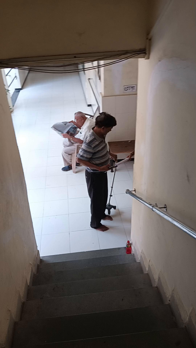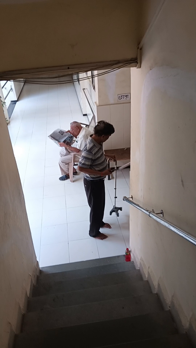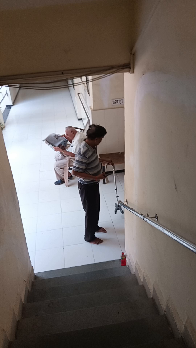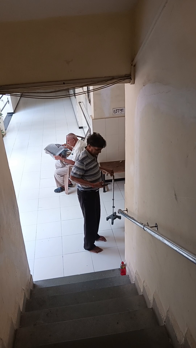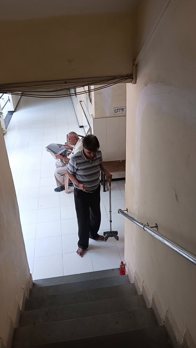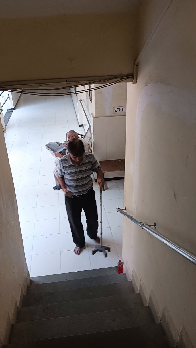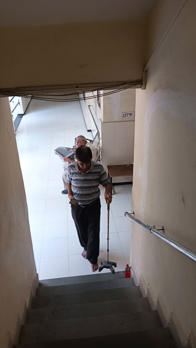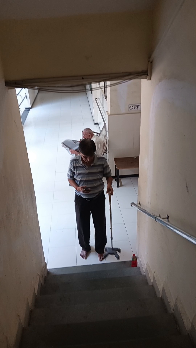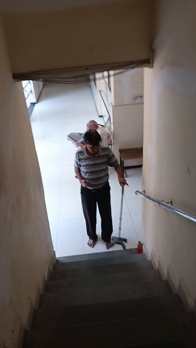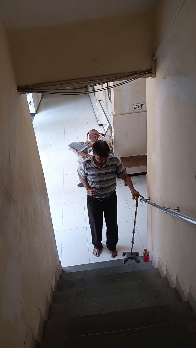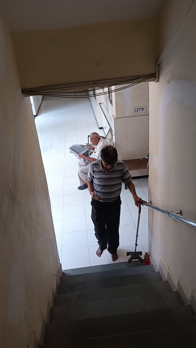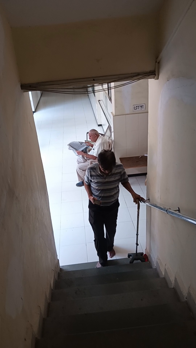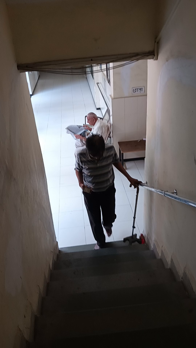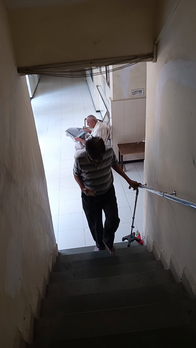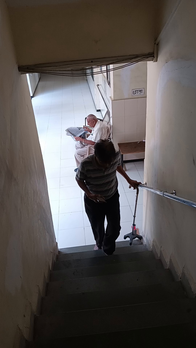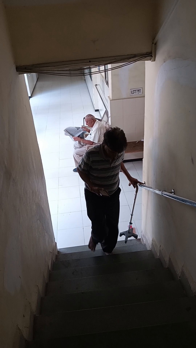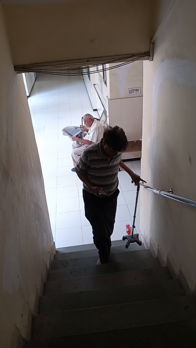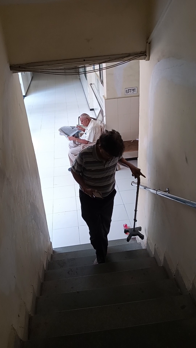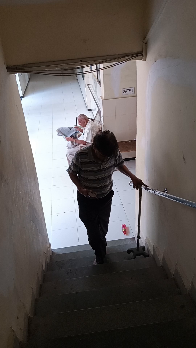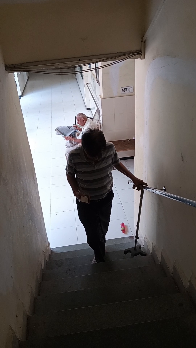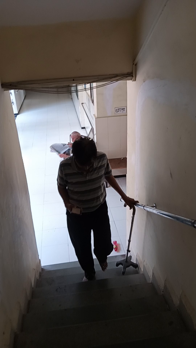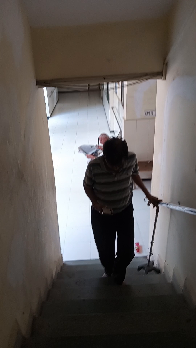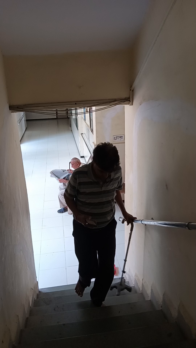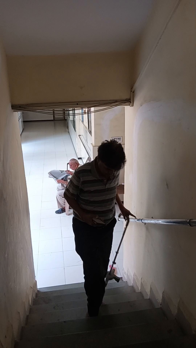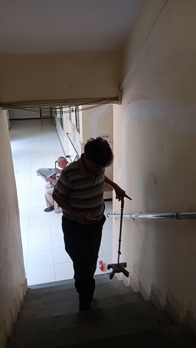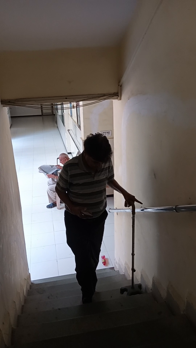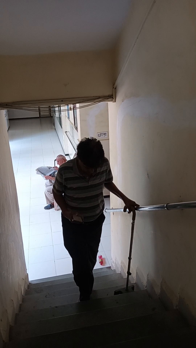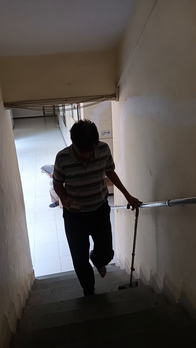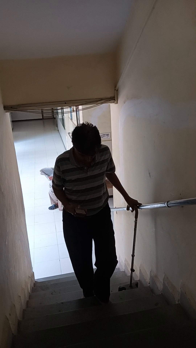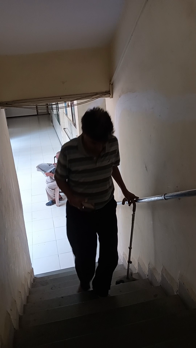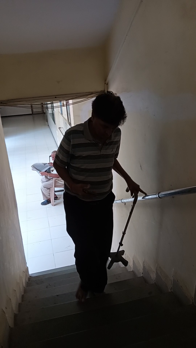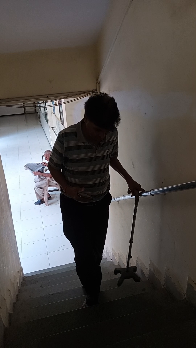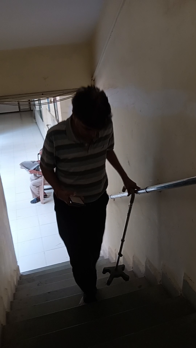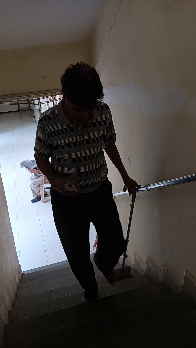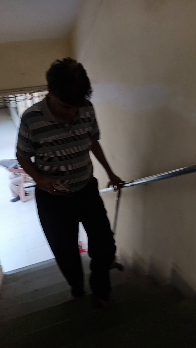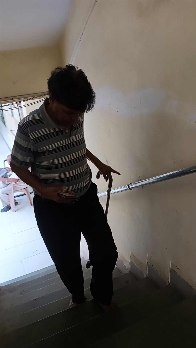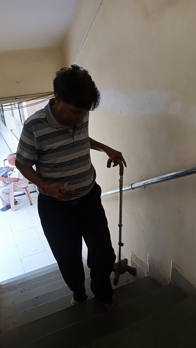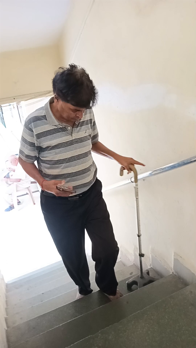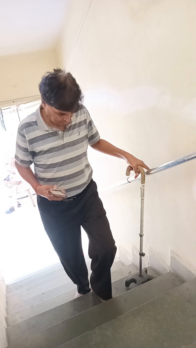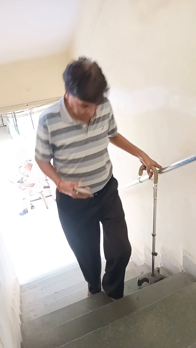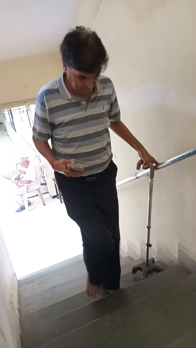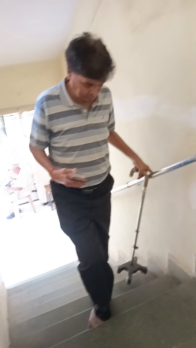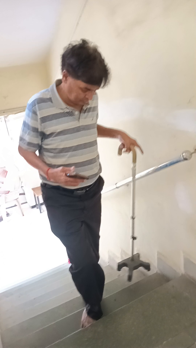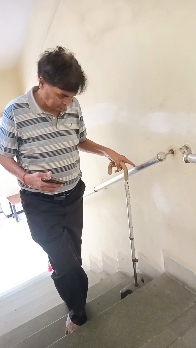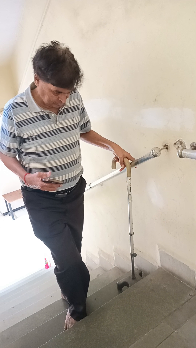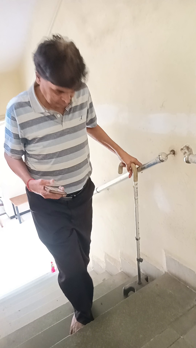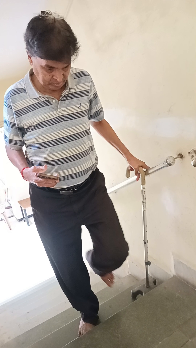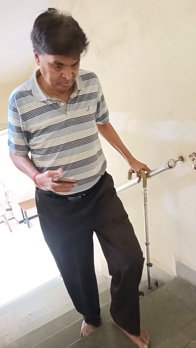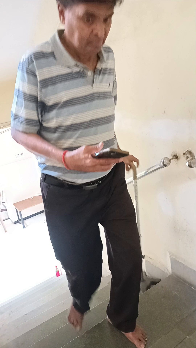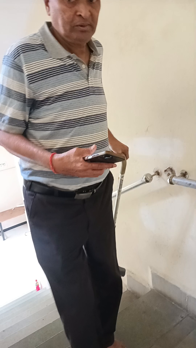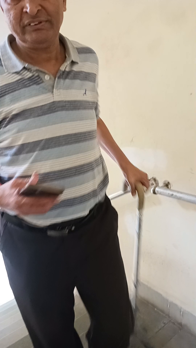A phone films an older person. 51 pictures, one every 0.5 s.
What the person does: Climbing stairs.
